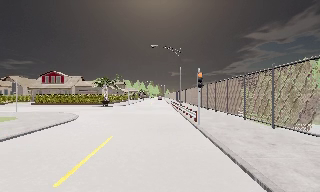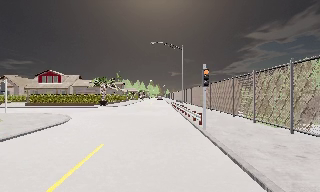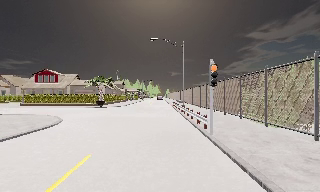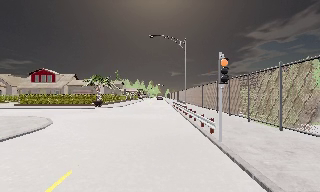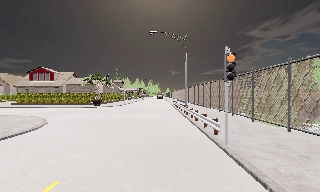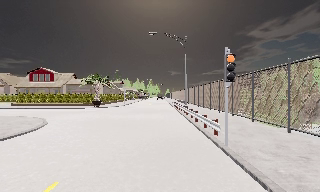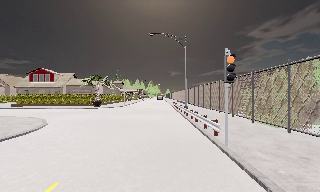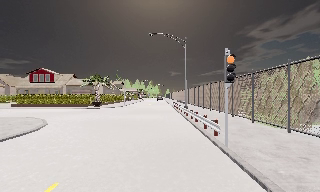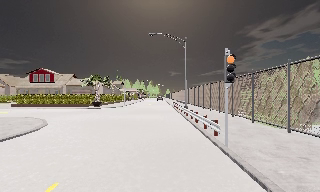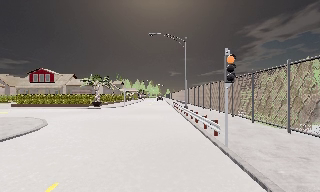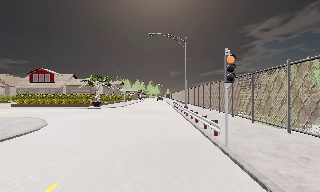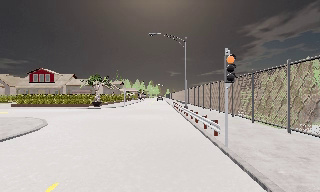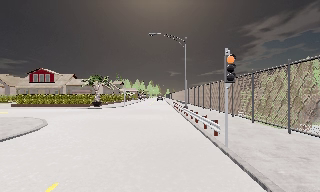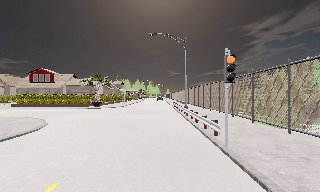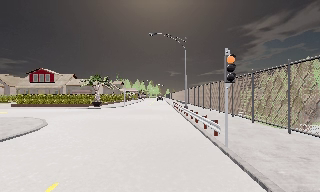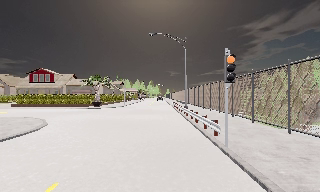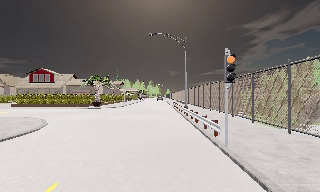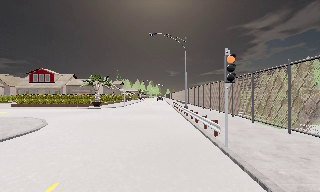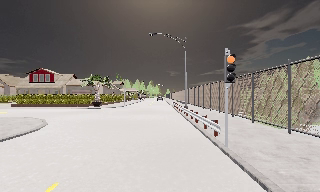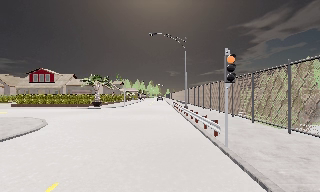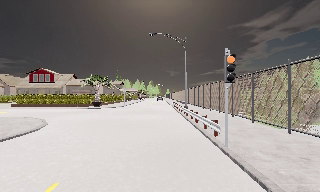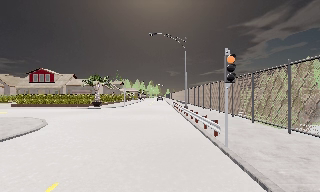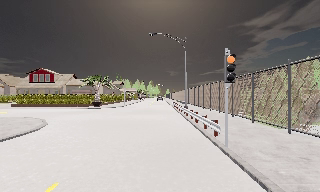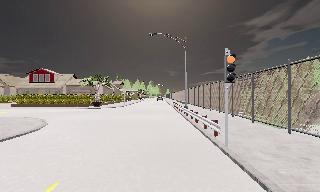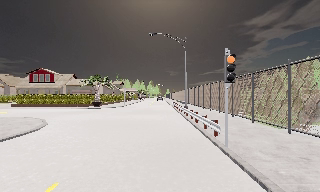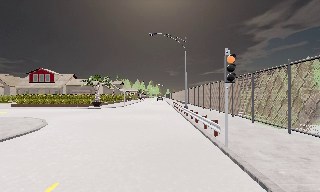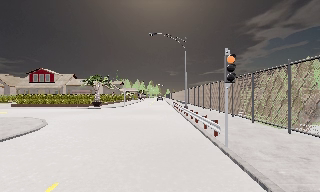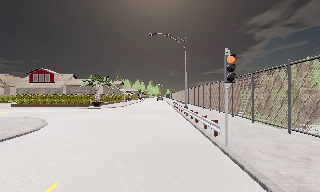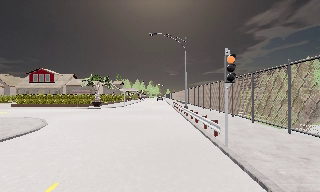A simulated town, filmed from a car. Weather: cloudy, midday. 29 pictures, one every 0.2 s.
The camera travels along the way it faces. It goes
forward.
0.0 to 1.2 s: The camera travels forward, about 3.5 m, so what stands in front looms larger. It loses speed.
1.2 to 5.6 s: The camera keeps its place and its aim.
The film runs forward here.
